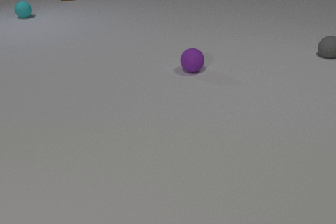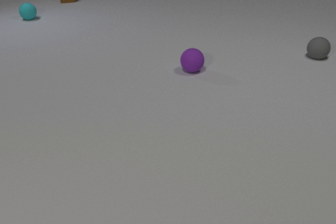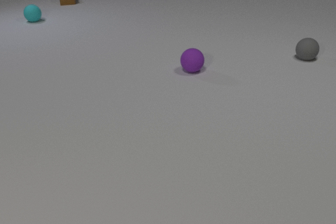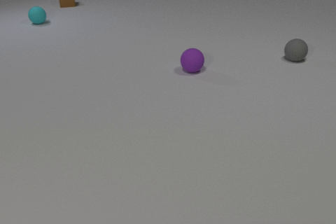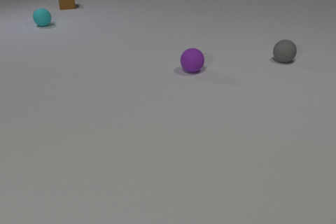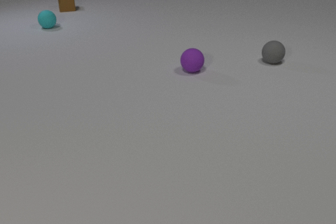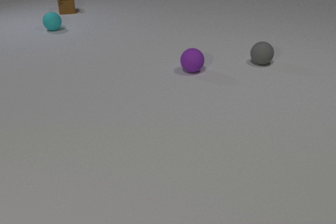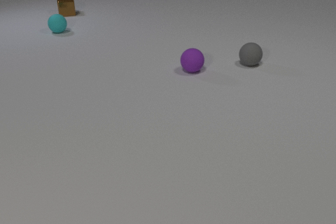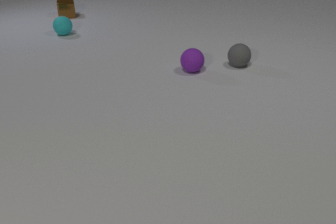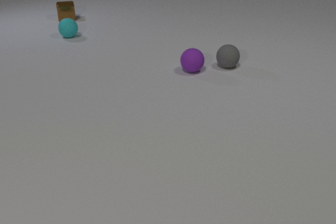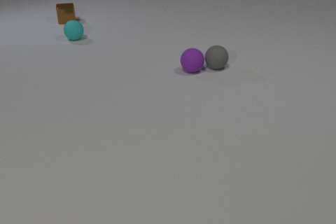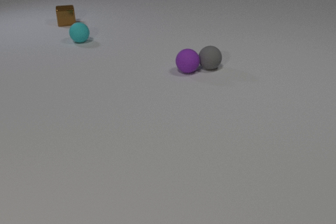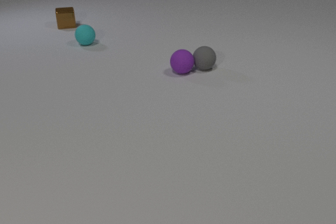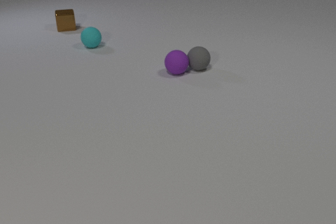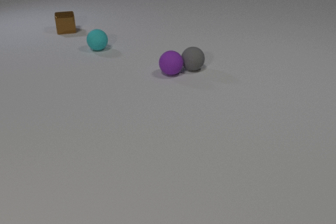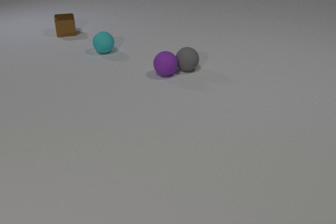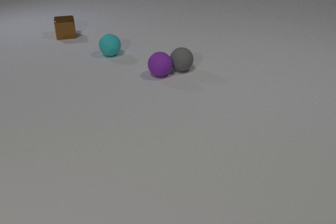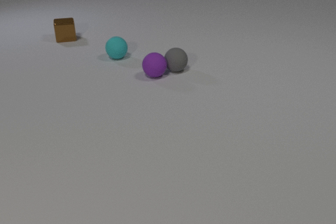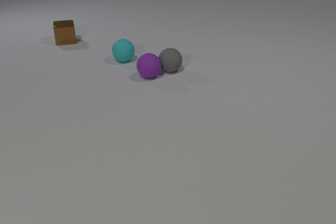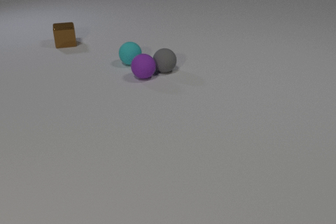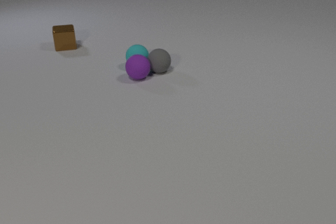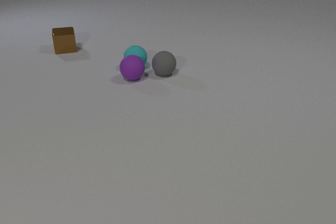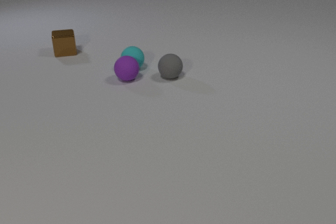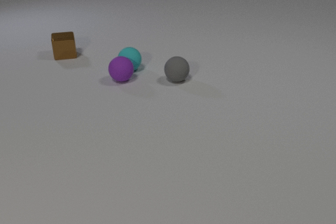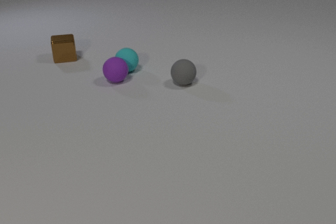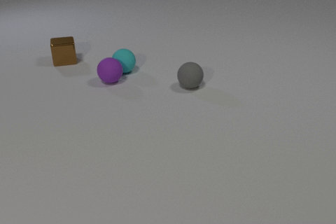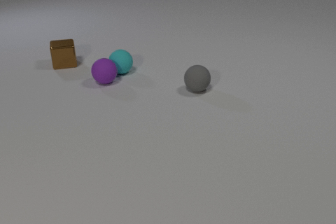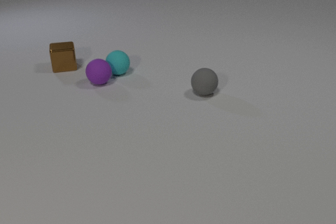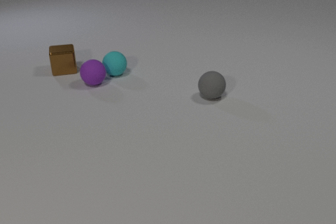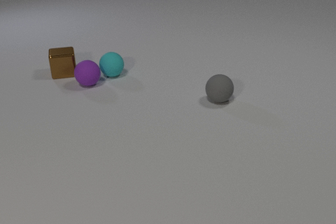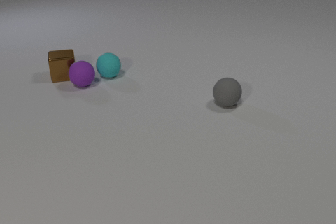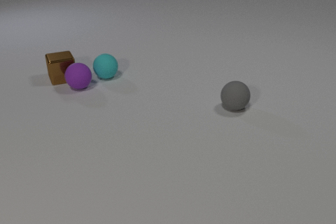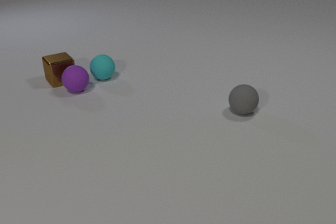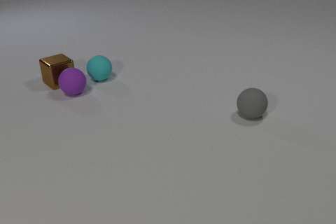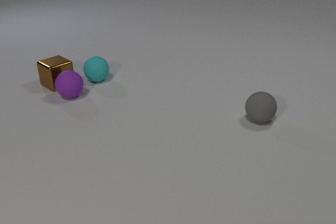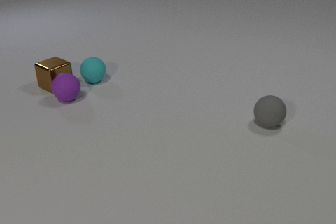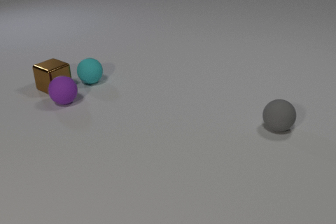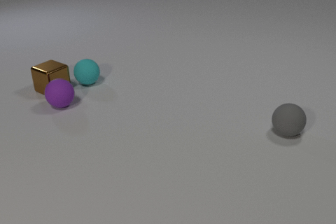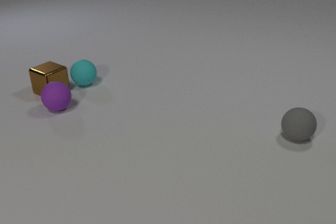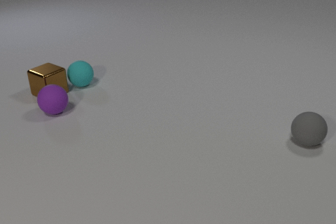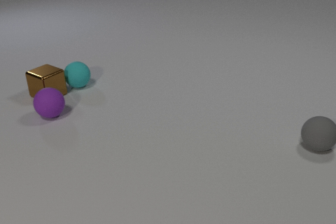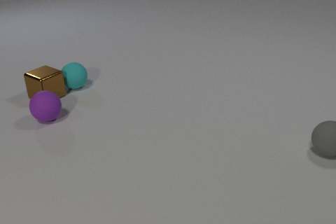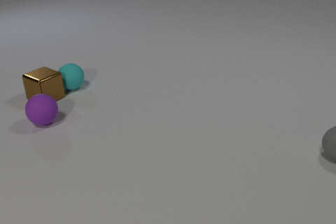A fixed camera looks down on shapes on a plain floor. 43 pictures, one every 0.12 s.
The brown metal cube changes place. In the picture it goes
toward the camera.
The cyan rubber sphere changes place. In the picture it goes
toward the camera.
0.00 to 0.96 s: The gray rubber sphere rolls to the left and toward the camera. The cyan rubber sphere rolls toward the camera and to the right. The brown metal cube slides toward the camera.
0.96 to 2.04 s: The gray rubber sphere rolls to the left. The purple rubber sphere rolls to the left. The cyan rubber sphere rolls toward the camera and to the right. The brown metal cube slides toward the camera. The gray rubber sphere and the purple rubber sphere collide.
2.04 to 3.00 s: The gray rubber sphere rolls toward the camera. The purple rubber sphere rolls to the left. The cyan rubber sphere rolls toward the camera. The brown metal cube slides toward the camera. The gray rubber sphere and the cyan rubber sphere collide.
3.00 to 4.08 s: The gray rubber sphere rolls to the right and toward the camera. The purple rubber sphere rolls to the left and toward the camera. The cyan rubber sphere rolls to the left and toward the camera. The brown metal cube slides toward the camera, spins so that its near face slides to the right, counterclockwise seen from above. The purple rubber sphere and the brown metal cube collide.
4.08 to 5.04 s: The gray rubber sphere rolls to the right and toward the camera. The purple rubber sphere rolls toward the camera and to the left. The cyan rubber sphere rolls to the left and toward the camera. The brown metal cube slides toward the camera and to the left.
Are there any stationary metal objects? no.
What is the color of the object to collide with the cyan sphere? gray.
How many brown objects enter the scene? 0.
